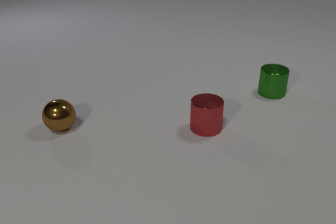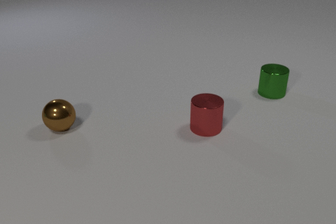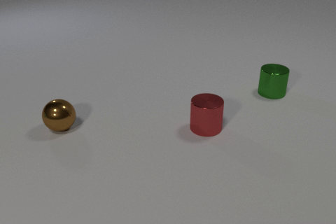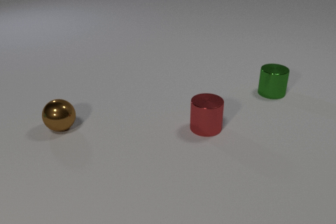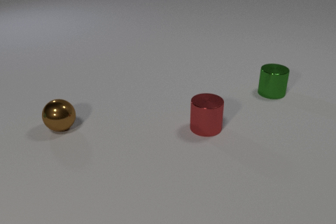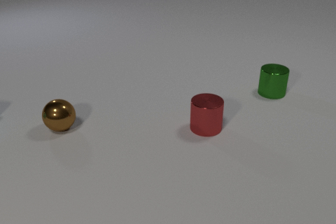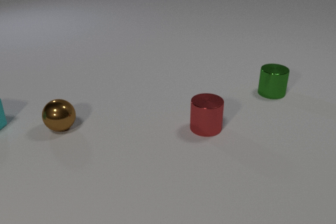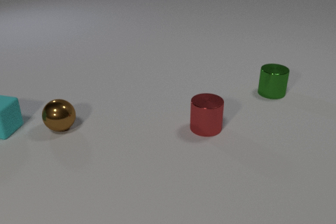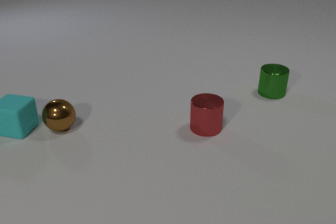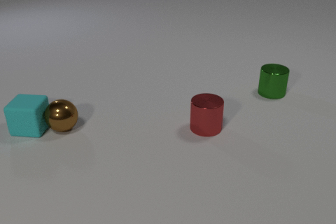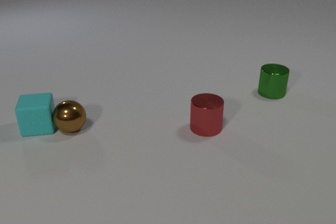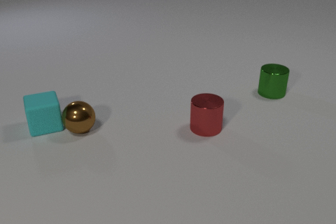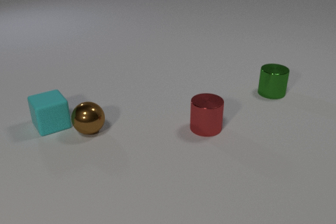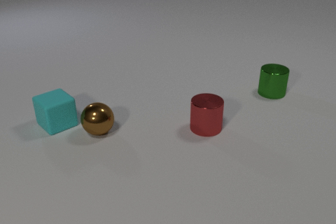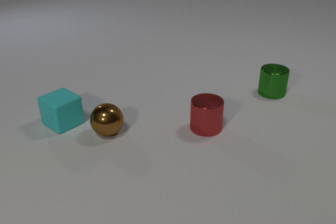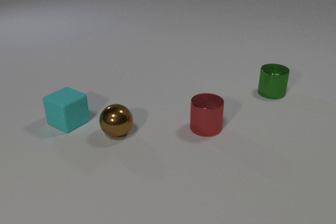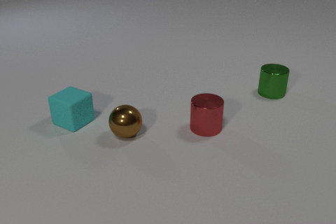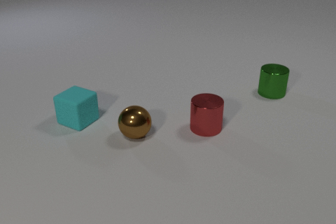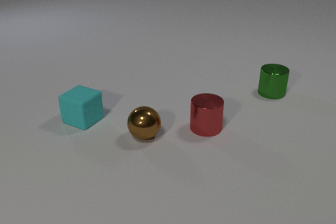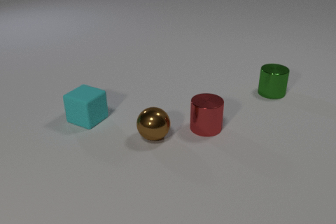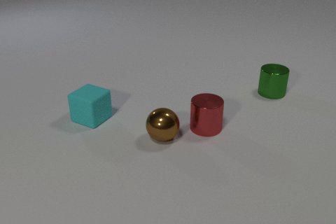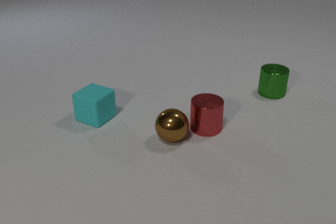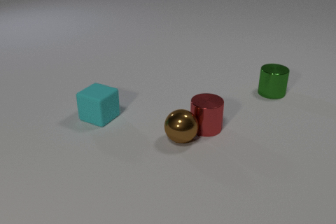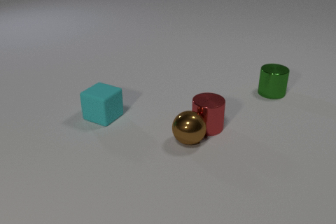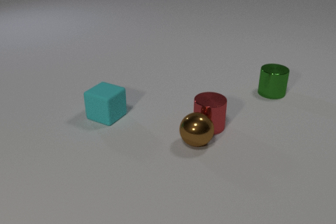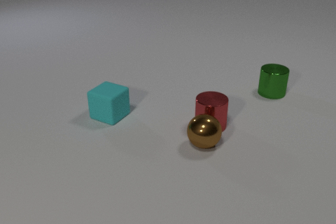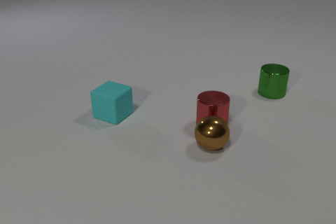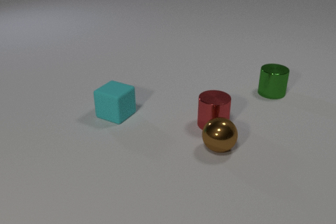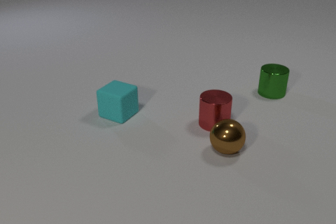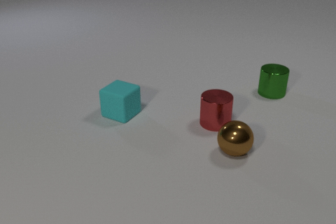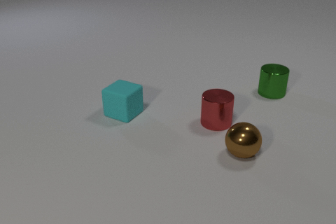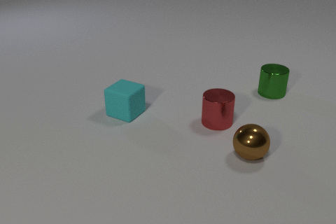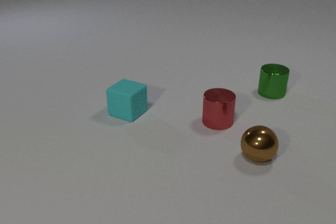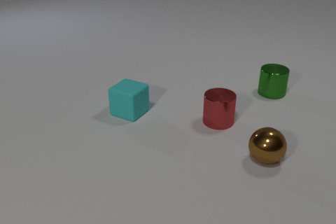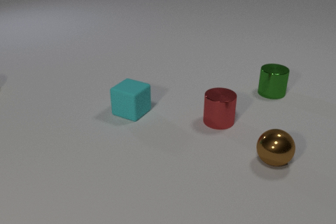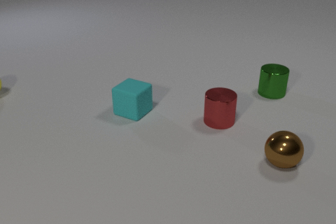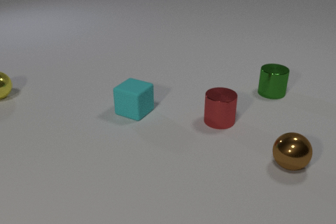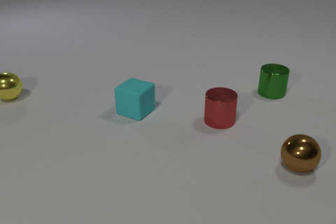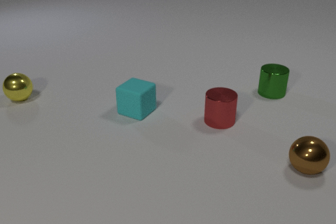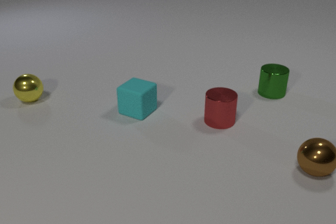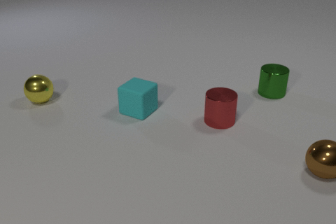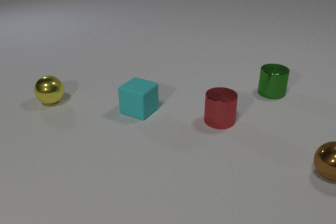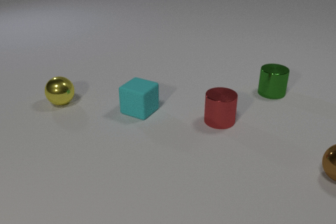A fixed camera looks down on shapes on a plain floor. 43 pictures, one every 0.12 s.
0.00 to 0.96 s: The cyan rubber cube comes in at the left edge, slides to the right and toward the camera.
0.96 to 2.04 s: The cyan rubber cube slides to the right, spins counterclockwise seen from above by about 75 degrees, its near face sliding to the right. The brown metal sphere rolls to the right. The cyan rubber cube and the brown metal sphere collide.
2.04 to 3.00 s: The cyan rubber cube slides to the right. The brown metal sphere rolls to the right. The brown metal sphere and the red metal cylinder collide.
3.00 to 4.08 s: The cyan rubber cube slides to the right. The brown metal sphere rolls to the right. The red metal cylinder slides away from the camera and to the right.
4.08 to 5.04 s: The cyan rubber cube slides to the right. The brown metal sphere rolls to the right. The yellow metal sphere comes in at the left edge, rolls to the right and toward the camera.
How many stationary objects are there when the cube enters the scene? 3.
Are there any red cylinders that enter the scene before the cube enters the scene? no.
What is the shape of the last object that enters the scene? sphere.
